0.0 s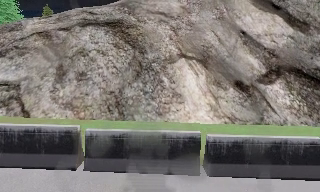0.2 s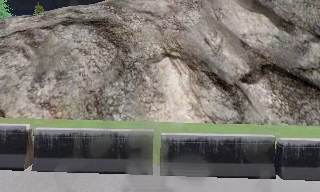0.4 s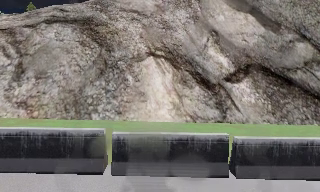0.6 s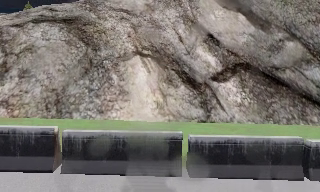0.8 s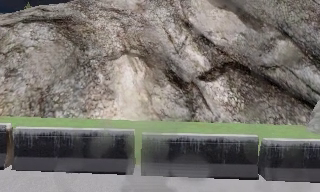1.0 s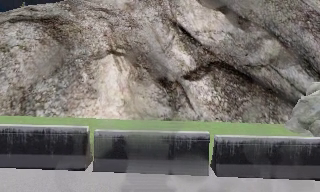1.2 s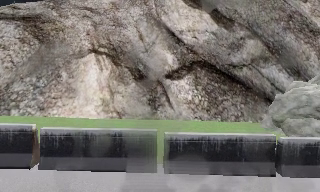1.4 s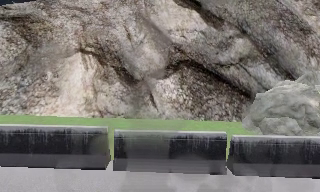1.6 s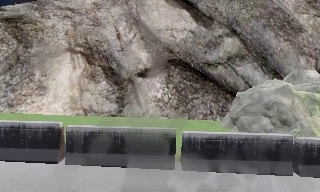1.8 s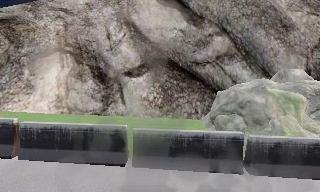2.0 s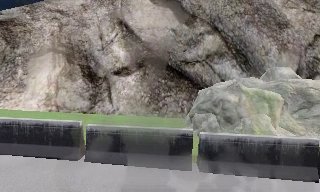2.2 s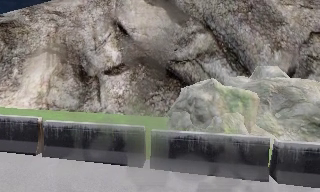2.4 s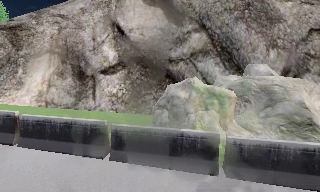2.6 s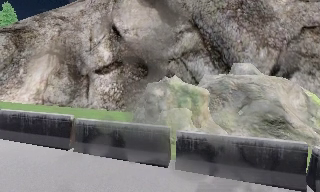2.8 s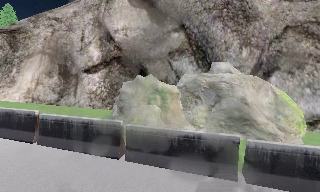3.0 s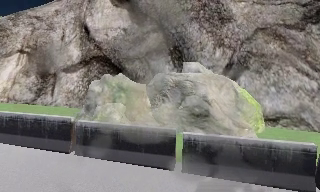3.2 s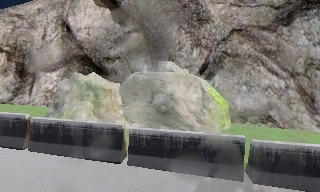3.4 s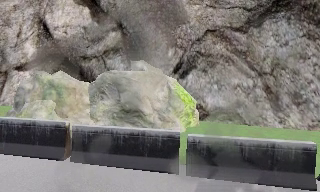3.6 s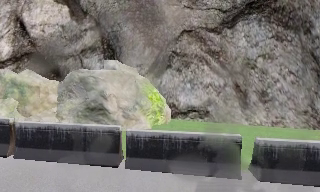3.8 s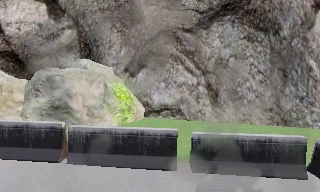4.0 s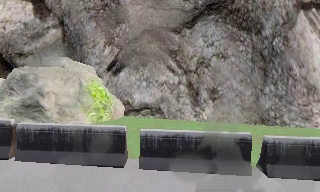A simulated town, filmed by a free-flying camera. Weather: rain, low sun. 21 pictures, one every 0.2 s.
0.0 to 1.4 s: The camera travels to its right, about 10 m, so close, fixed things drift to the left.
1.4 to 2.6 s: The camera pans to its left, which is counterclockwise from overhead, by about 15 degrees. It travels to its right, about 10 m, so close, fixed things drift to the left.
2.6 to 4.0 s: The camera swings to its right by about 10 degrees, and the scene slides to the left. It travels to its right, about 11 m, so close, fixed things drift to the left.
The film runs backward here.
